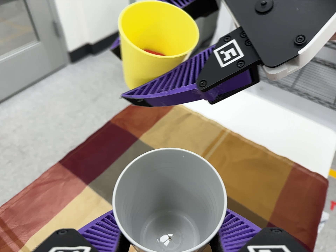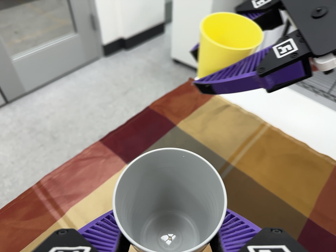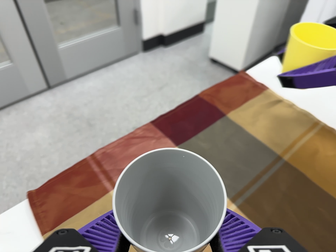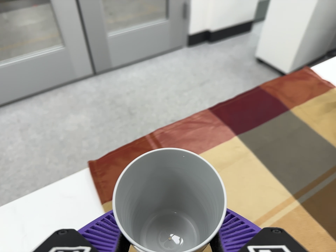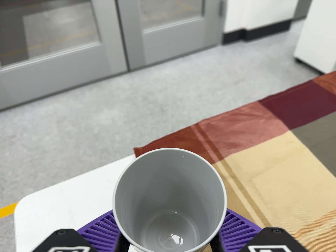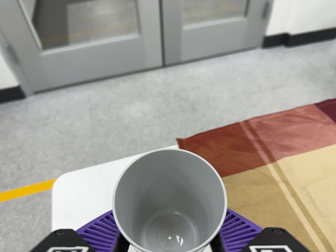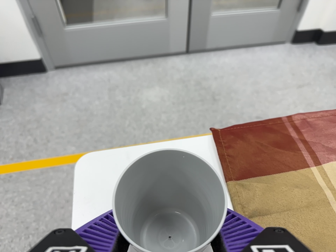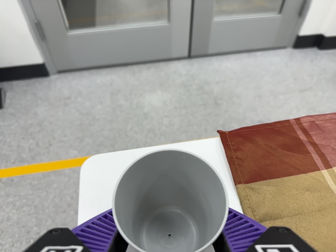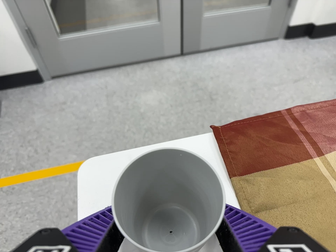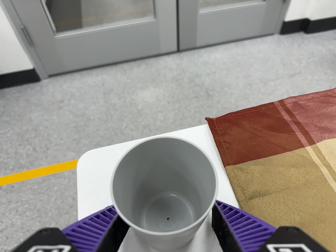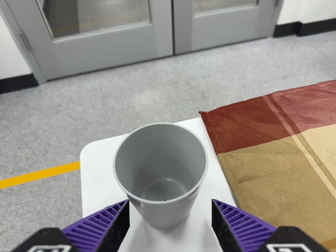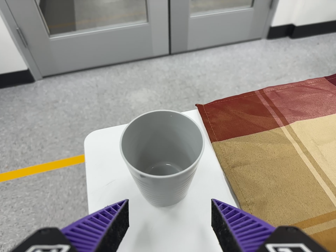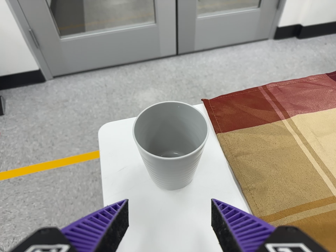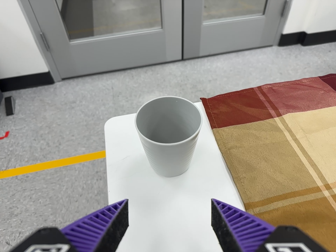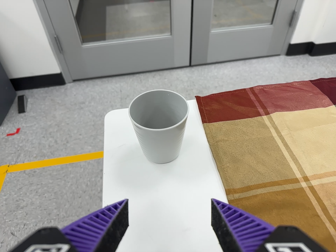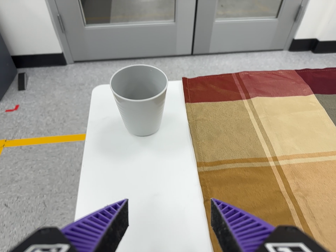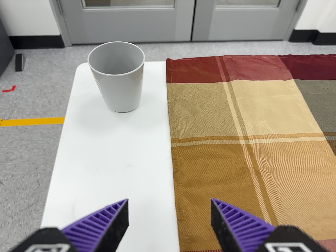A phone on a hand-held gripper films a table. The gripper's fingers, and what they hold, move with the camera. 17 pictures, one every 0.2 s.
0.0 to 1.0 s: The scene slides to the right, as the camera pans about 30 degrees to its left. It travels to its left and toward the bottom of its view, about 22 cm, so close, fixed things drift to the right. It rolls about its line of sight by about 25 degrees, and the scene rotates clockwise.
1.0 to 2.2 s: The camera shifts only a little, or ends up much as it began.
2.2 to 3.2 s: The camera travels backward, to its right and toward the bottom of its view, about 18 cm, so what stands in front gets smaller. It rolls about its line of sight by about 10 degrees, and the scene rotates clockwise.
The film runs backward here.
